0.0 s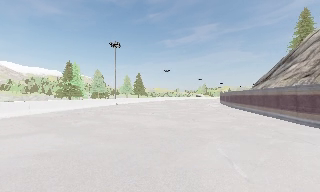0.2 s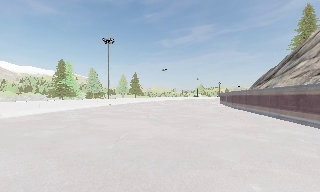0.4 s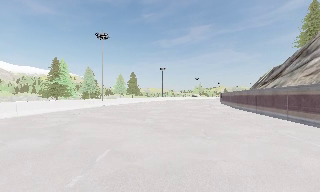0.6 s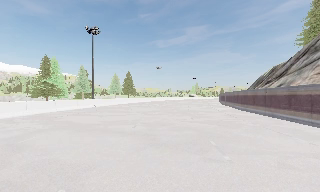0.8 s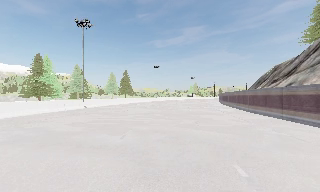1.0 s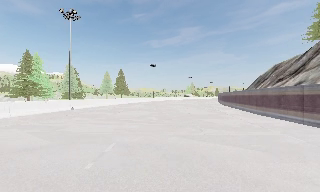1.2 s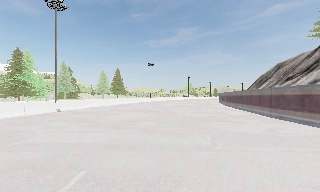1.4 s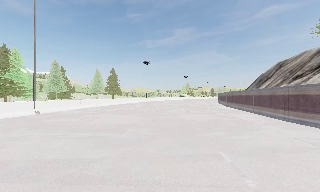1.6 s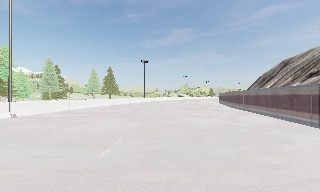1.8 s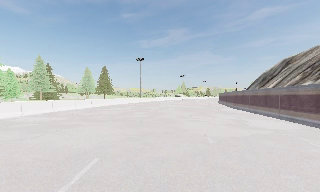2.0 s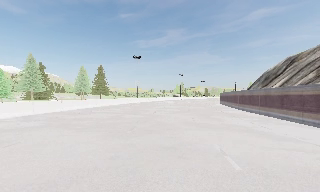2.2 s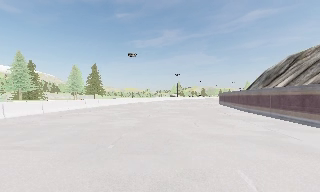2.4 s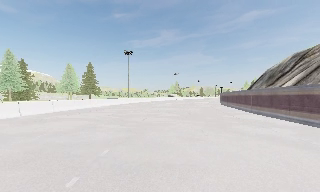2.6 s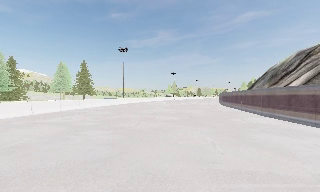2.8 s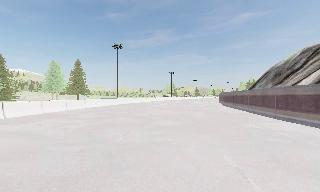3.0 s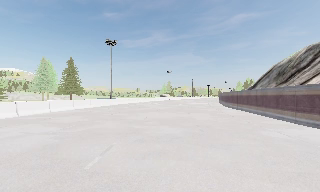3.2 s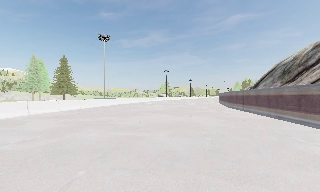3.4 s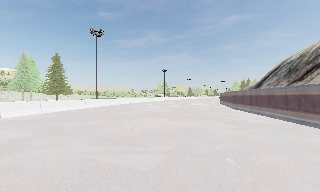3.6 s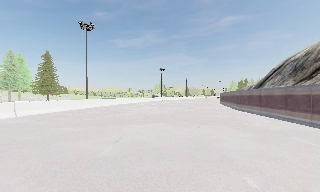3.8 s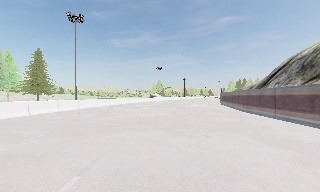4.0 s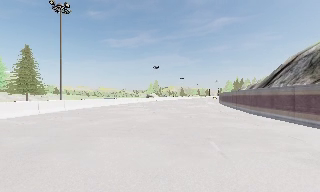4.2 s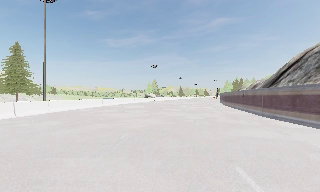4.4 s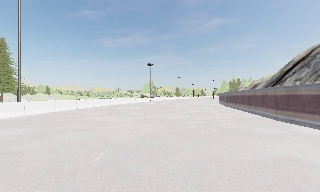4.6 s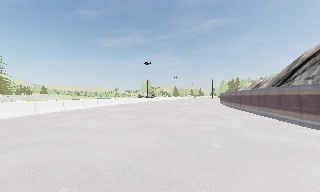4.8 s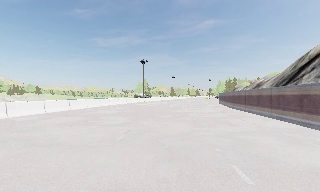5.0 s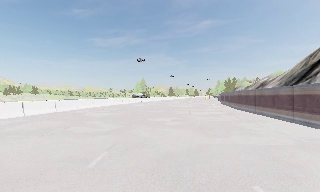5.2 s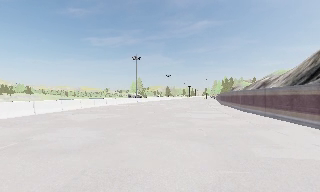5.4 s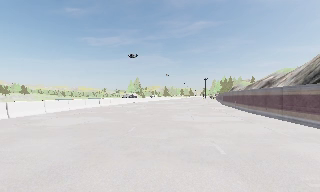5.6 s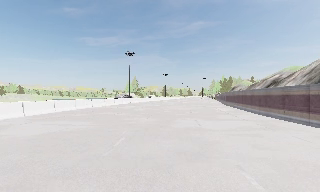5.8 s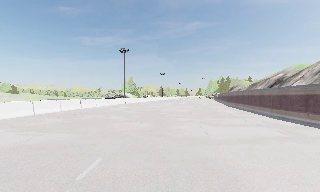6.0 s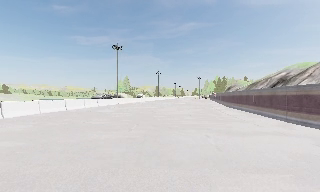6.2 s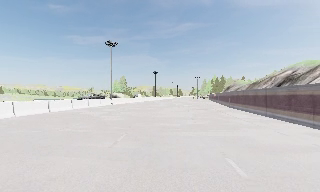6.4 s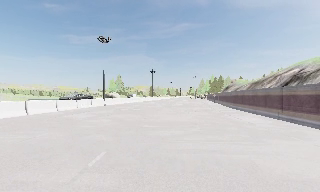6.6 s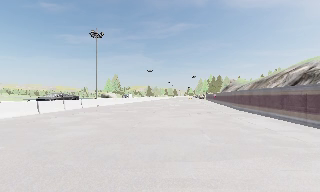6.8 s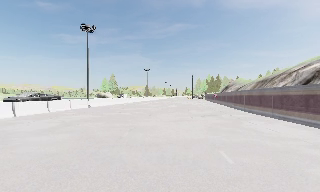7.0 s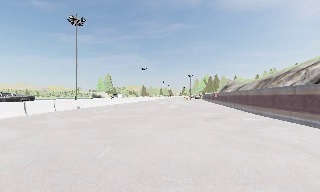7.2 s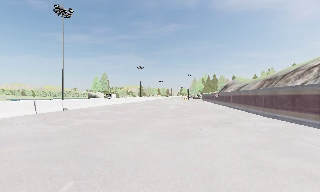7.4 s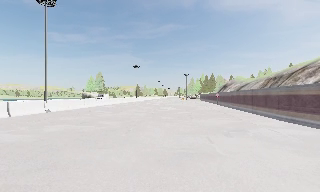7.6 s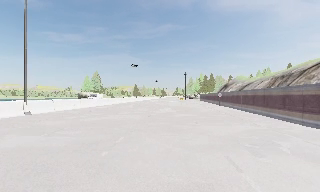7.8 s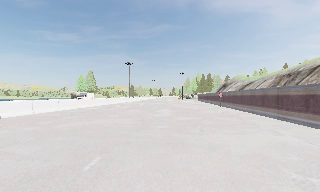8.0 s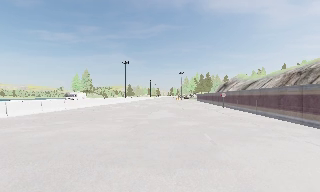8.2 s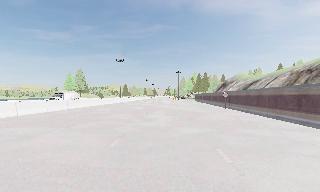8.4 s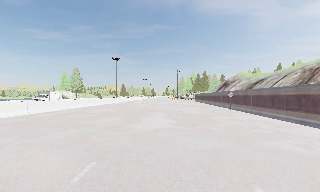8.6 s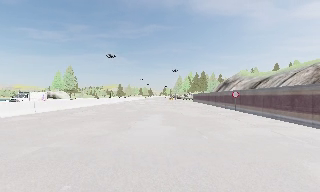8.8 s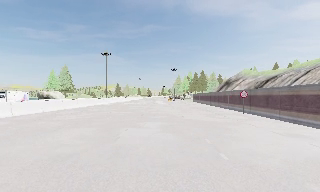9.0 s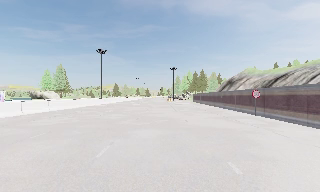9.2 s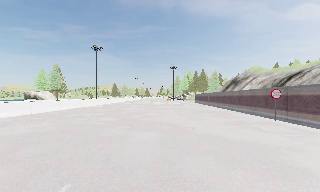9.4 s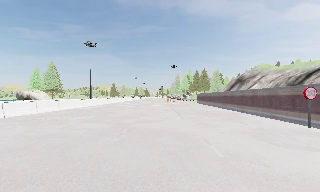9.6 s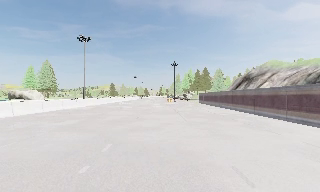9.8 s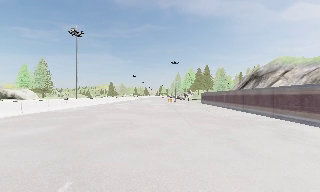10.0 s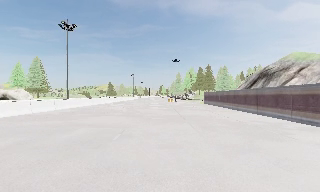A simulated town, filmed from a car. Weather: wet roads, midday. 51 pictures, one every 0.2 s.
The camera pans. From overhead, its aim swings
clockwise.
The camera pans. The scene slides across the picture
to the left.
0.0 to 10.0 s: The camera pans to its right, which is clockwise from overhead, by about 40 degrees. It travels forward, about 110 m.
The film runs forward here.
